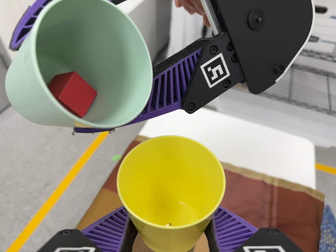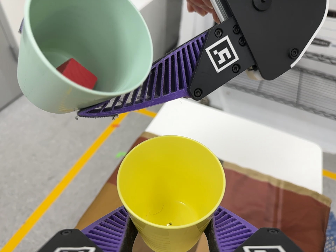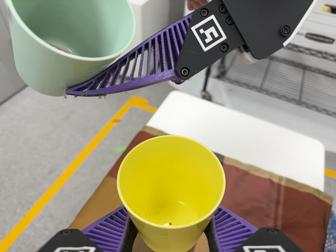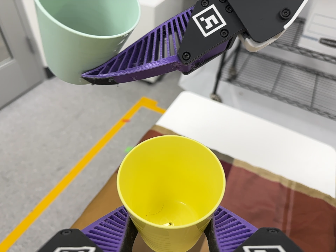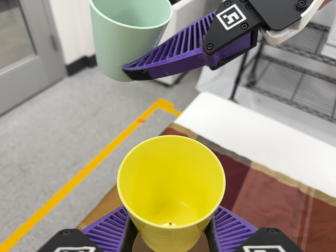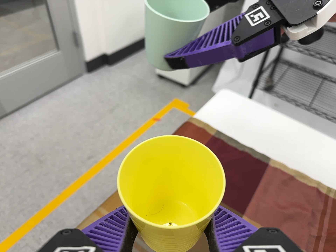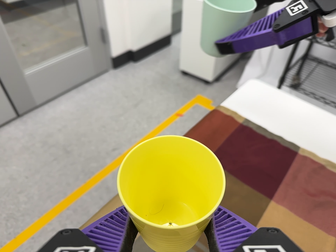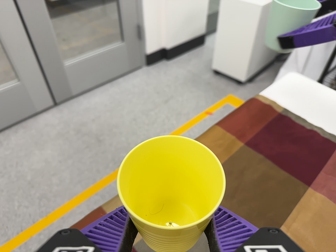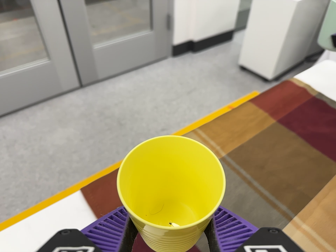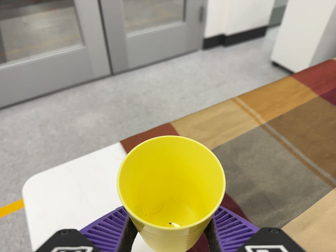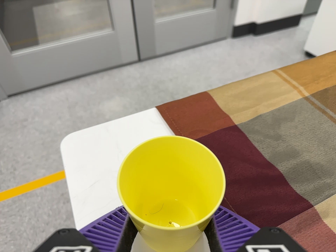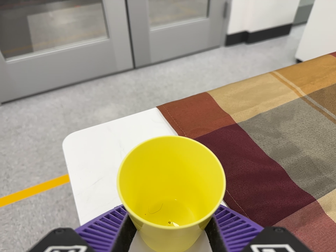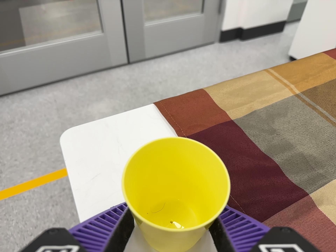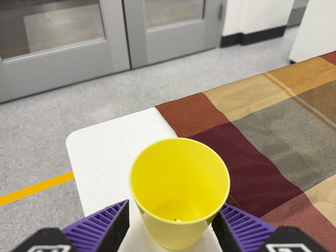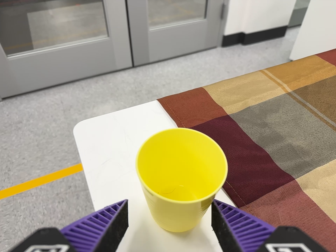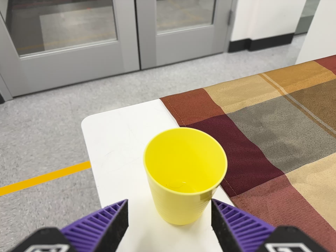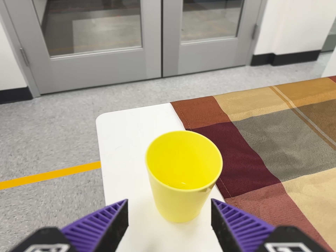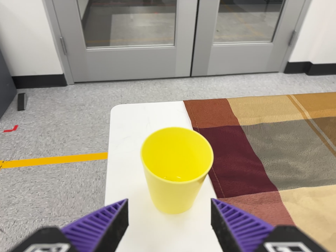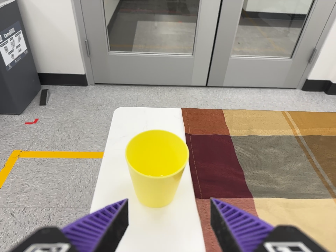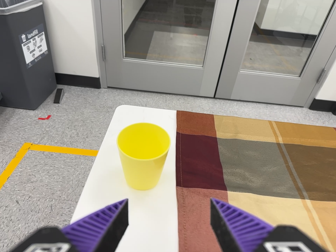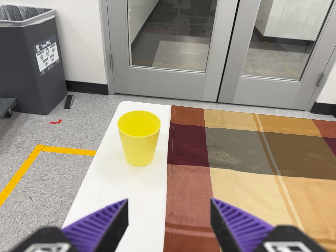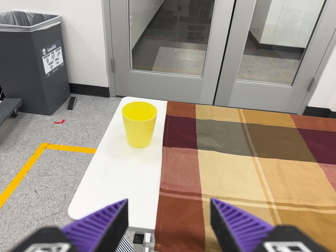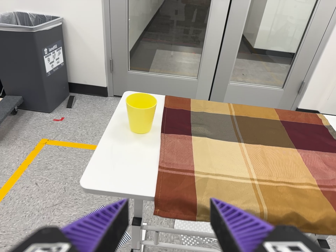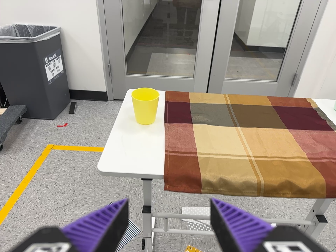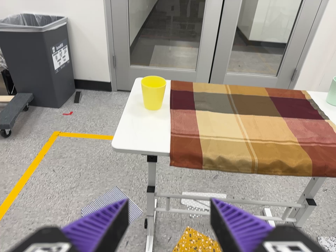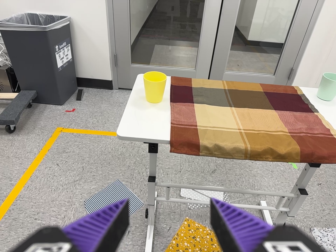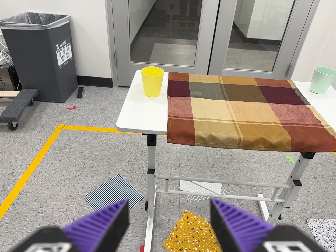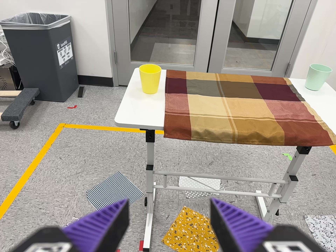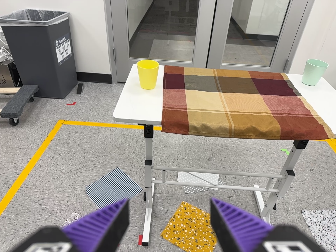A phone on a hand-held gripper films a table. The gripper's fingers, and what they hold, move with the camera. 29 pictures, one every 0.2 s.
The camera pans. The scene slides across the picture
to the right.
0.0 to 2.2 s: The camera pans to its left by about 30 degrees. It travels toward the bottom of its view and to its left, about 32 cm, so close, fixed things drift upward. It rolls about its line of sight by about 30 degrees, and the scene rotates clockwise.
2.2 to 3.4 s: The camera pans to its left by about 10 degrees. It travels backward and to its right, about 12 cm, so what stands in front gets smaller. It rolls about its line of sight by about 15 degrees, and the scene rotates clockwise.
3.4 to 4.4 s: The camera travels backward and toward the bottom of its view, about 34 cm, so what stands in front gets smaller. Its aim tips toward the top of its view by about 10 degrees. It rolls about its line of sight by about 10 degrees, and the scene rotates clockwise.
4.4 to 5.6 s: The camera travels backward and toward the bottom of its view, about 28 cm, so what stands in front gets smaller.
The film runs backward here.
